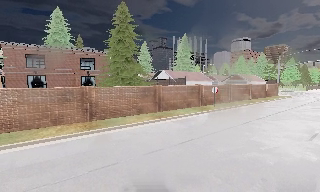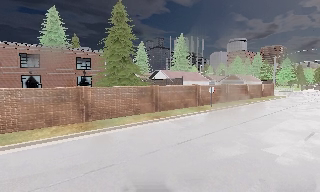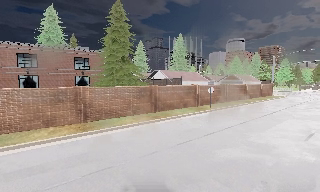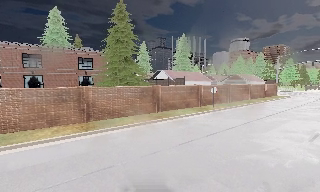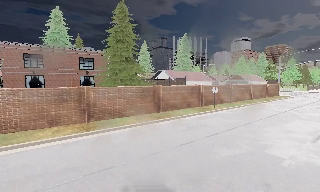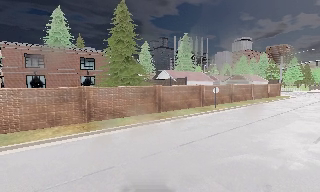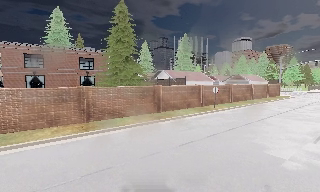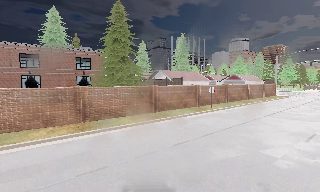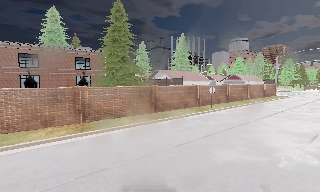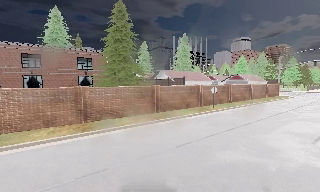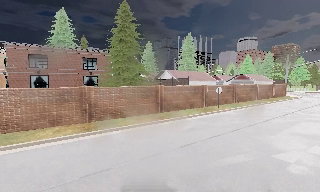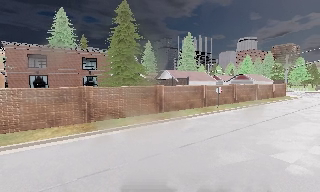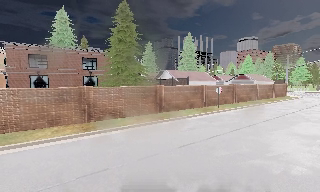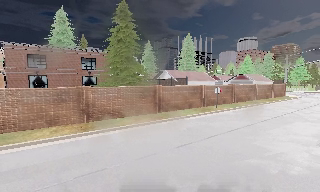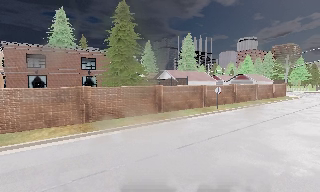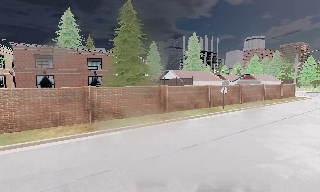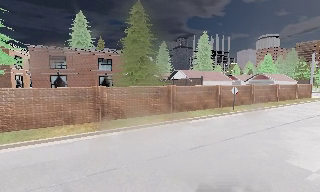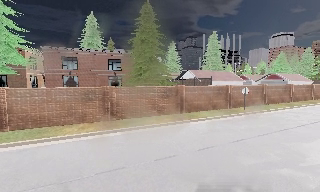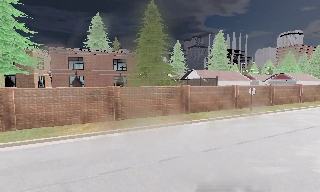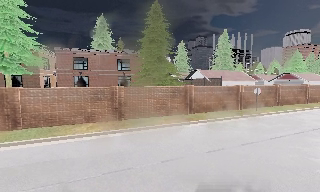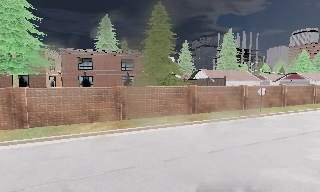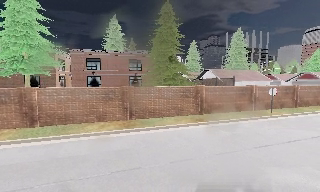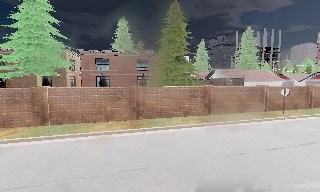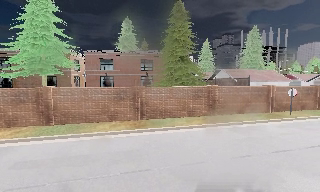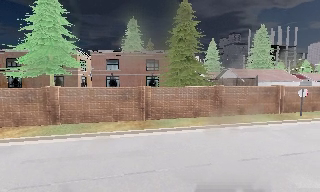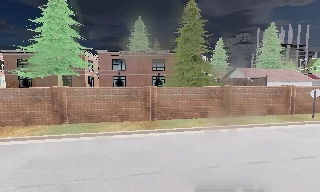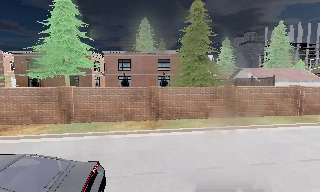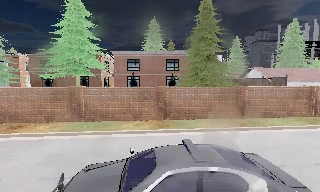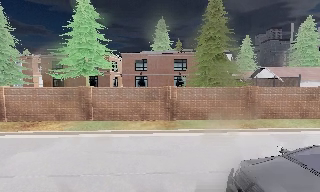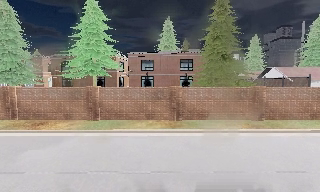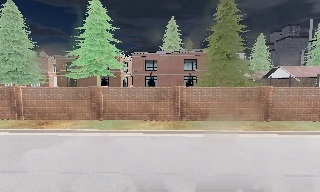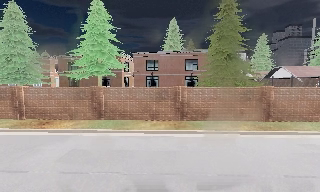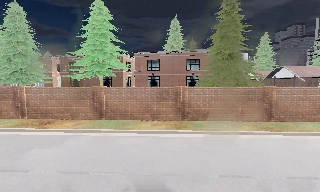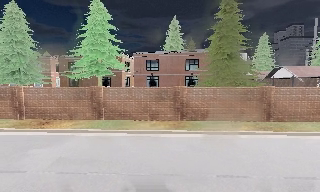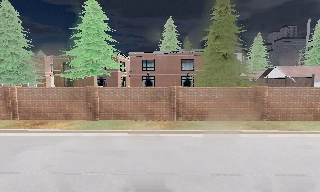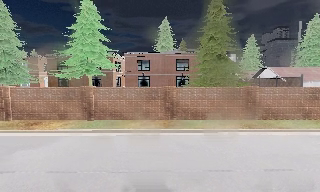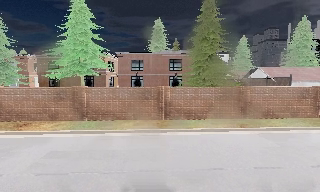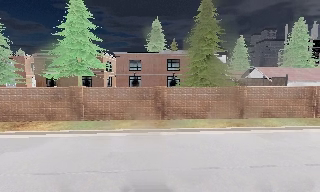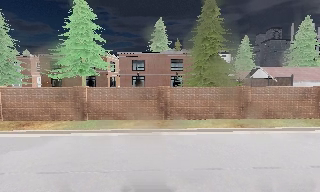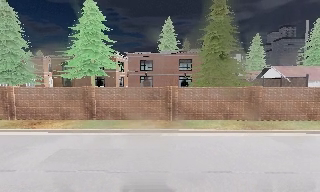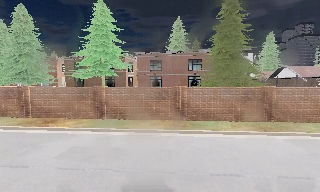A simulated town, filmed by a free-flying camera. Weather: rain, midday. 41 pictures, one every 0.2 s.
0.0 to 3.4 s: The scene slides to the right, as the camera pans about 10 degrees to its left. It travels forward and to its right, about 1 m, so what stands in front looms larger.
3.4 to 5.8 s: The camera swings to its left by about 25 degrees, and the scene slides to the right.
5.8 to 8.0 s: The camera travels to its right, about 0.5 m.
The film runs backward here.
